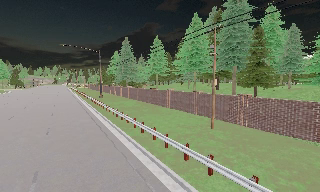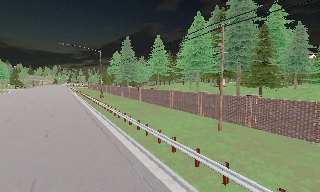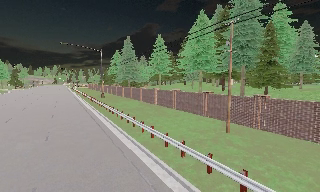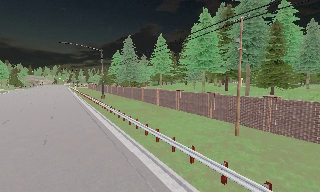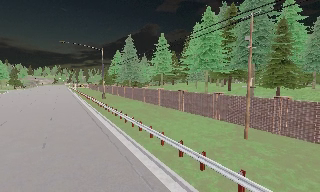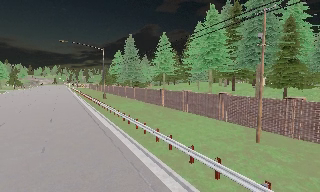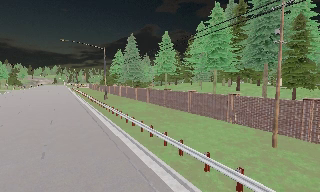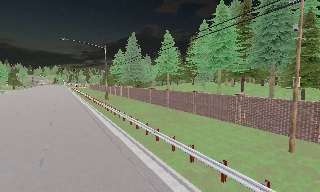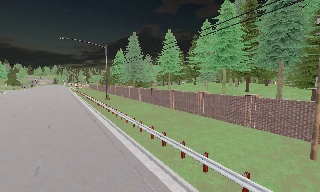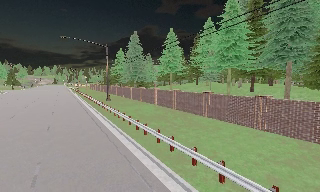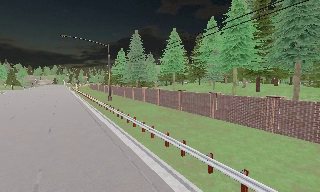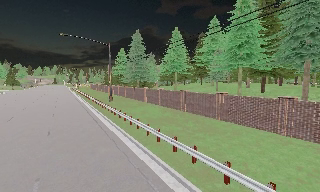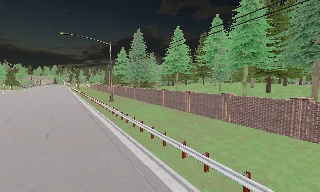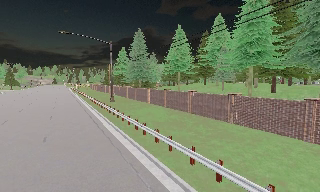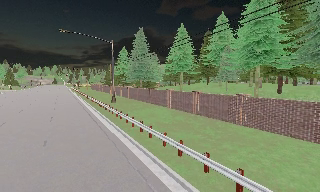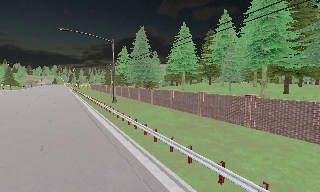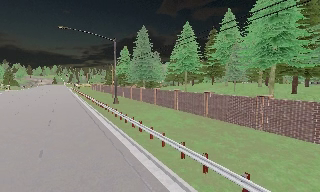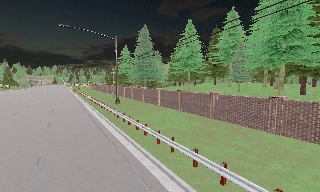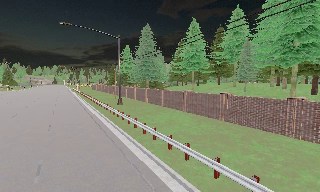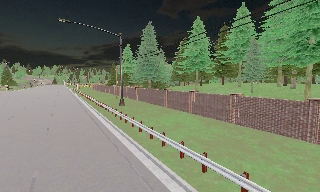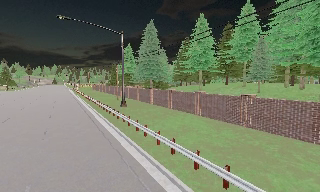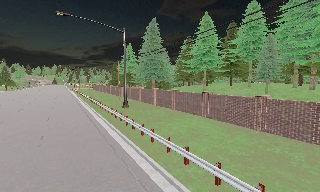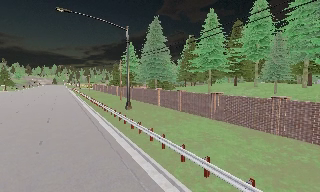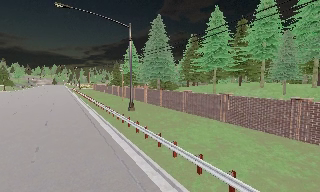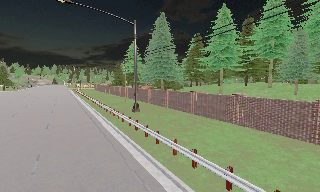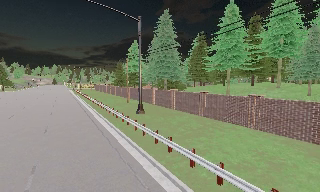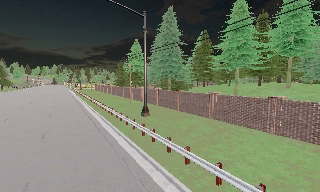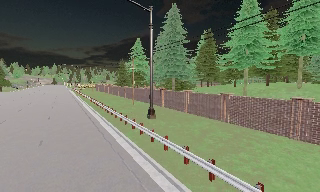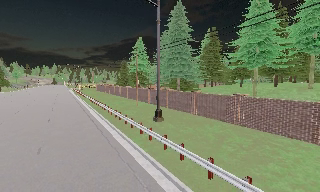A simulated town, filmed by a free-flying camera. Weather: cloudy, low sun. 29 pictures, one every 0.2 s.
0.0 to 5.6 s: The camera travels forward and to its left, about 25 m, so what stands in front looms larger. It gains speed.
The film runs forward here.
